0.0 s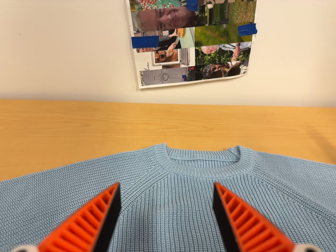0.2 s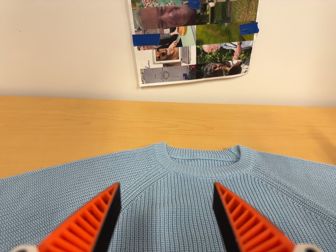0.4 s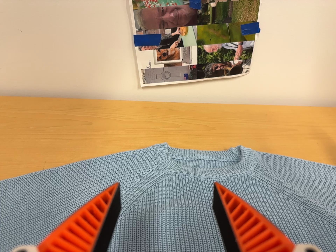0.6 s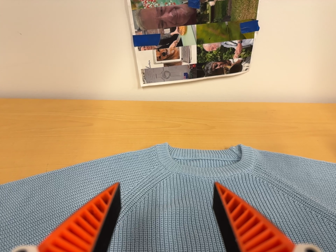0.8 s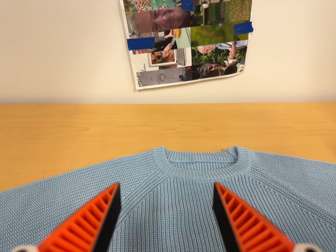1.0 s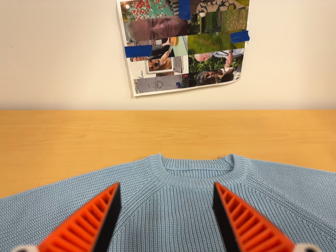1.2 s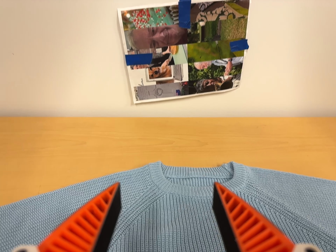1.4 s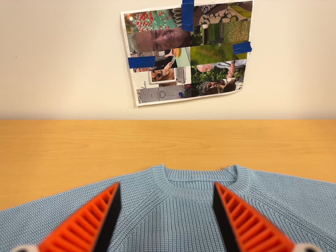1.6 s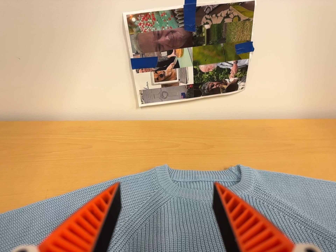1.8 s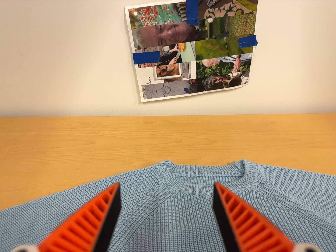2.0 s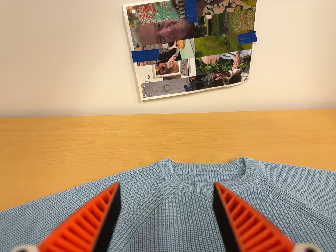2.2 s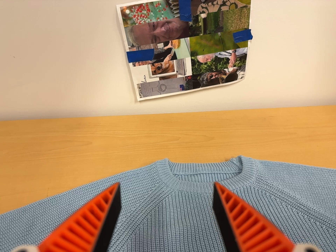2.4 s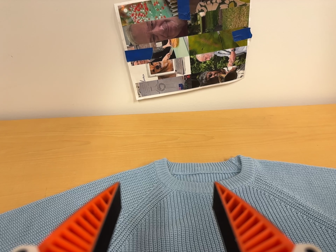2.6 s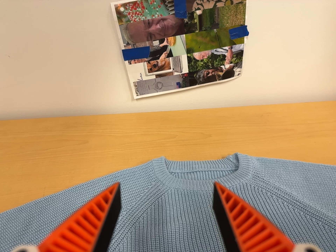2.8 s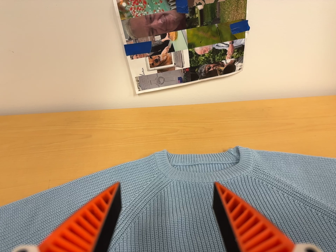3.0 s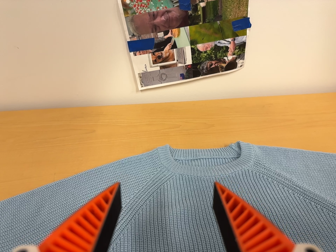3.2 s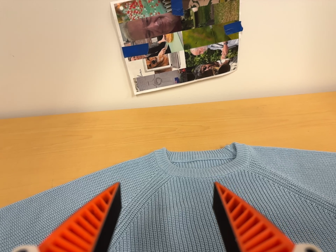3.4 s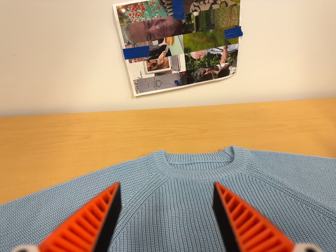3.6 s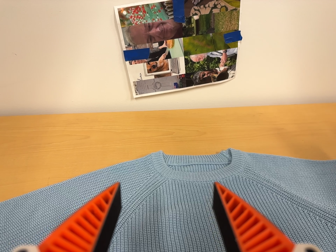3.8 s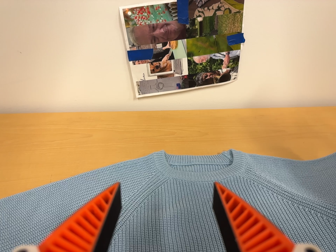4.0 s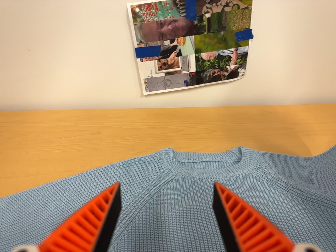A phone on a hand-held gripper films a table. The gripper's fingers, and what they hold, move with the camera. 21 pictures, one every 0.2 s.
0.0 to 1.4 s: The camera travels toward the top of its view, about 4 cm, so close, fixed things drift downward.
1.4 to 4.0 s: The camera shifts only a little, or ends up much as it began.
The film runs forward here.
